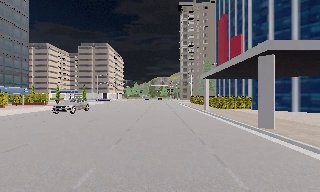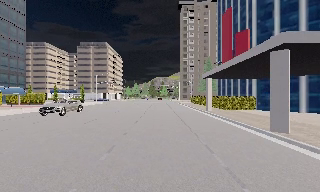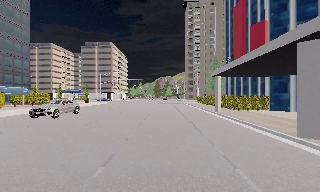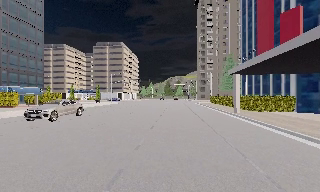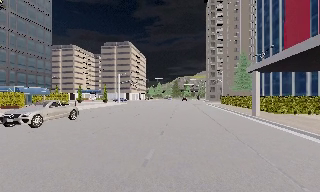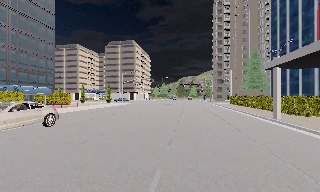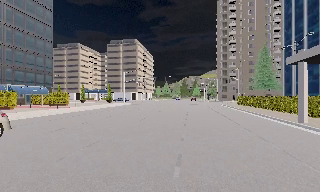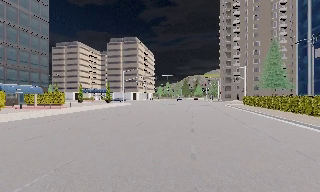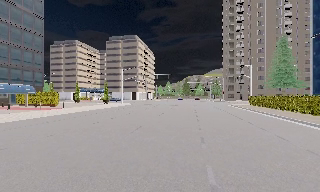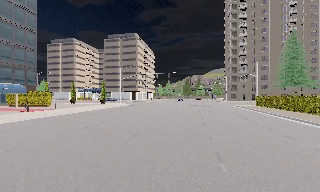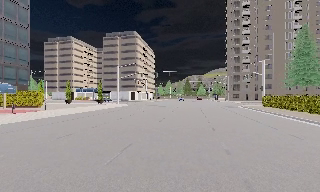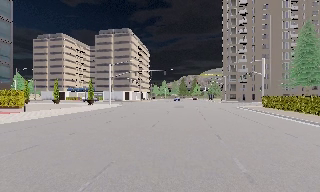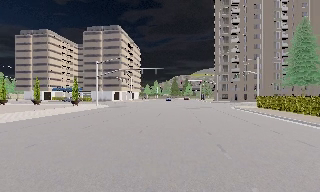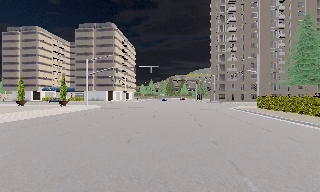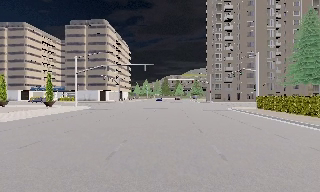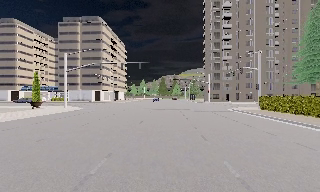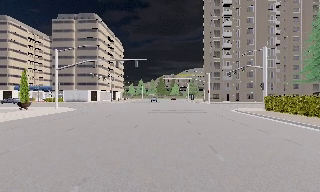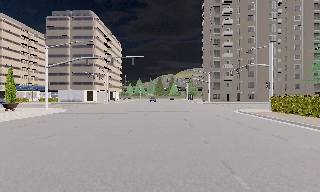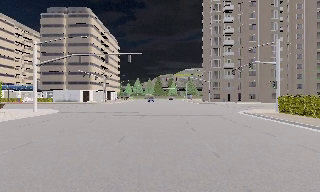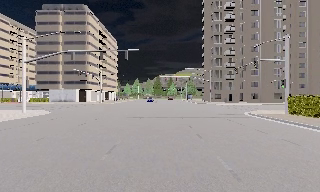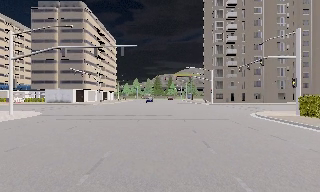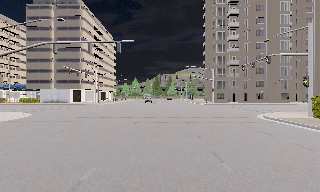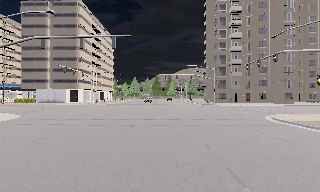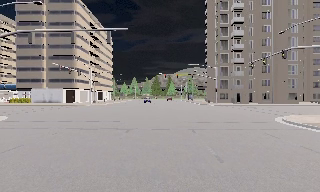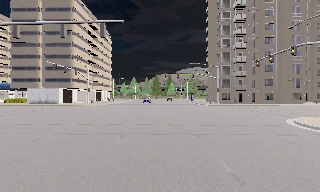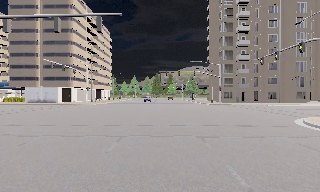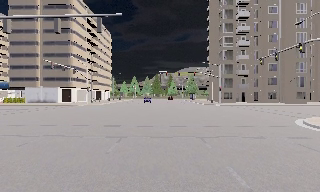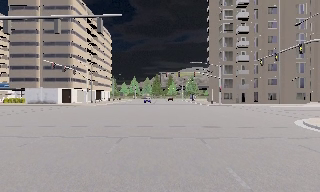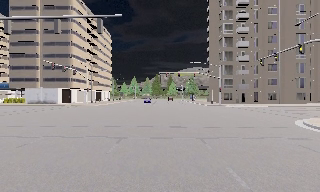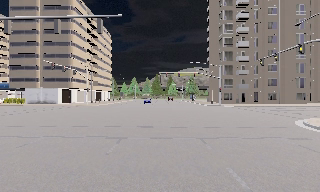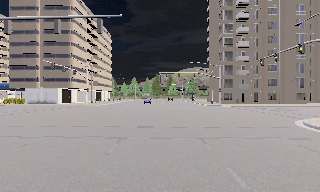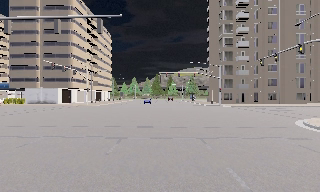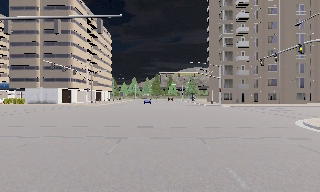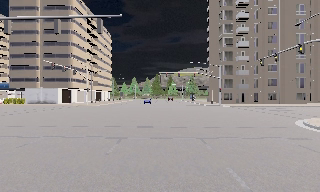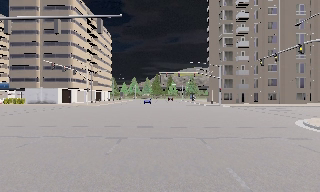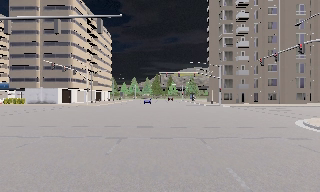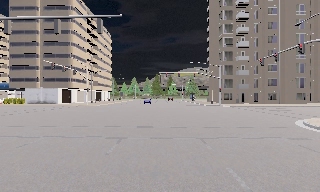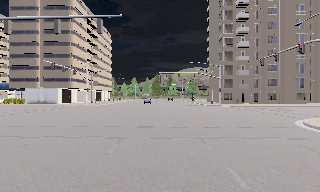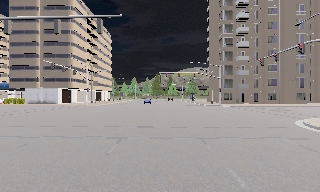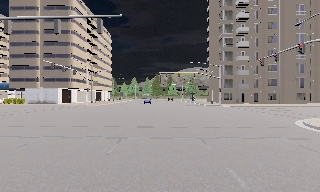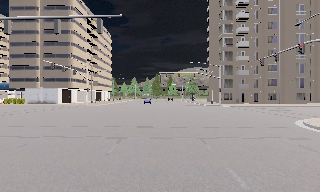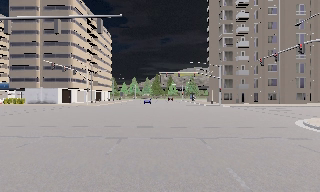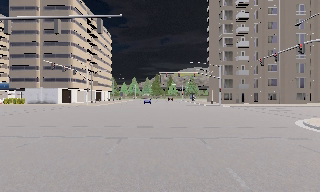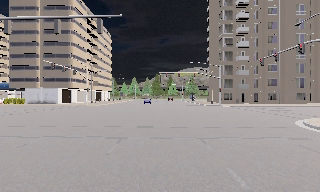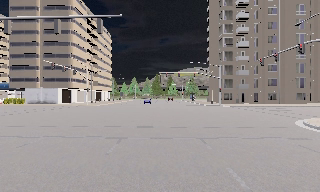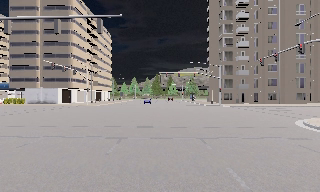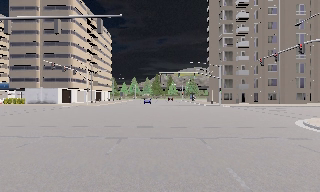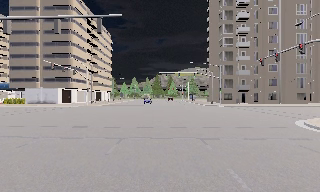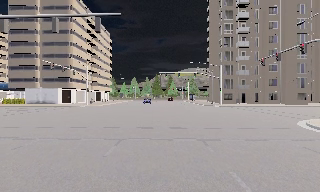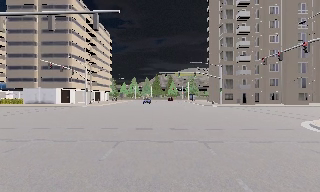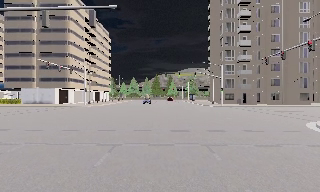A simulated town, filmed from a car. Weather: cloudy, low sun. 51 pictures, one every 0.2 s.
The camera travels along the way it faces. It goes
forward.
0.0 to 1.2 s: The camera pans to its left, which is counterclockwise from overhead, by about 10 degrees. It travels forward, about 8 m, so what stands in front looms larger. It gains speed.
1.2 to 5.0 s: The scene slides to the left, as the camera pans about 10 degrees to its right. It travels forward, about 30 m, so what stands in front looms larger.
5.0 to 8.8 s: The camera keeps its place and its aim.
8.8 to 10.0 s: The camera travels forward, about 1 m, so what stands in front looms larger. It gains speed.
The film runs forward here.
